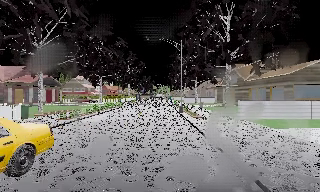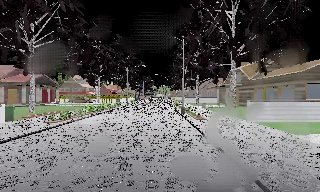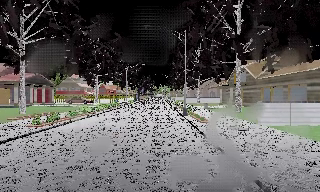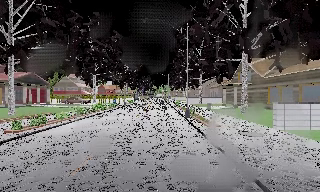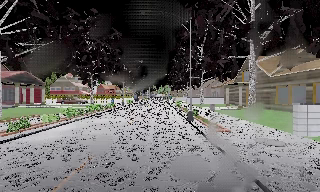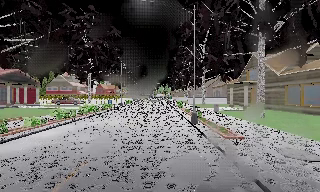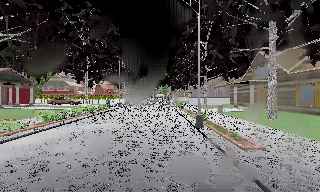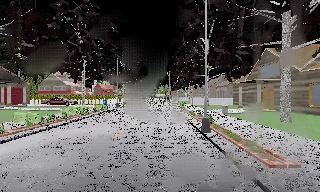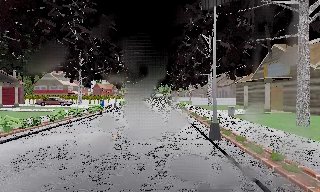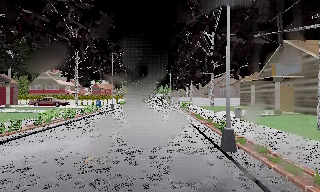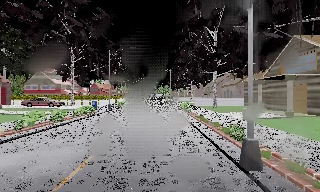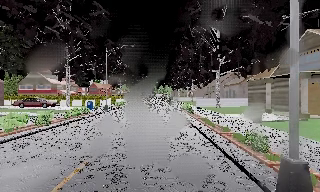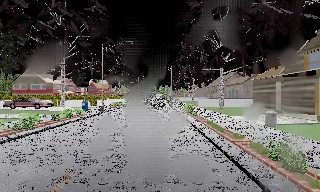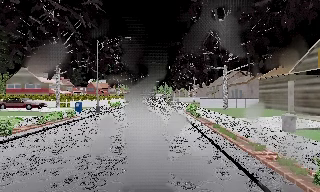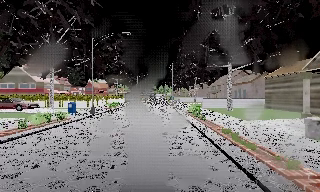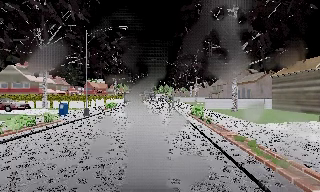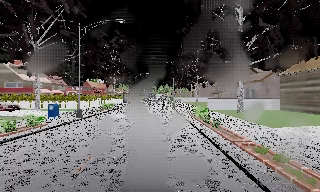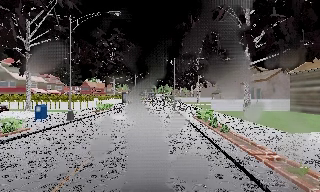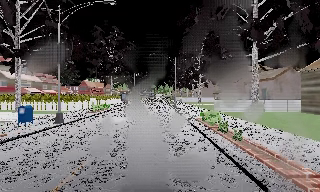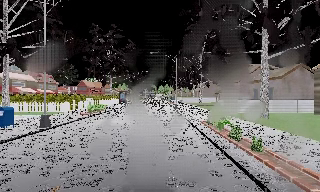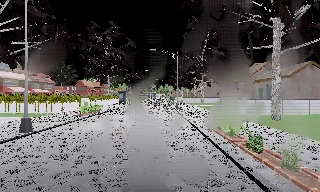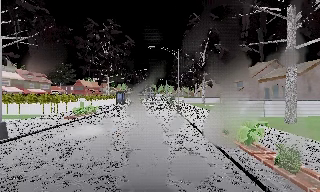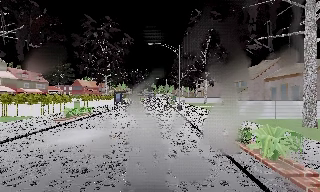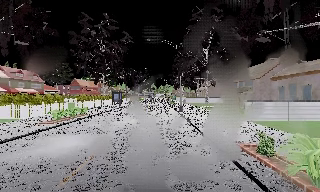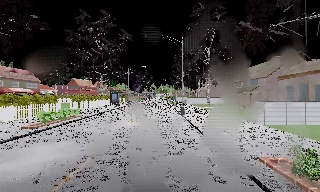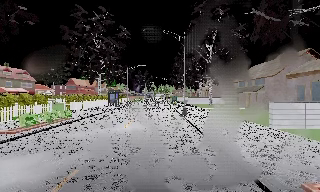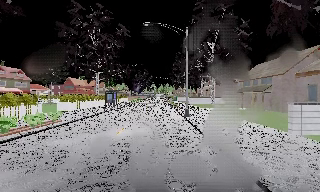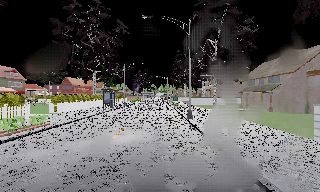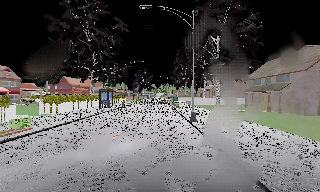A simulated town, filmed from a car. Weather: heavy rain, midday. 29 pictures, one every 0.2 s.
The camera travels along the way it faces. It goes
forward.
0.0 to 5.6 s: The camera travels forward, about 35 m, so what stands in front looms larger.
The film runs forward here.
